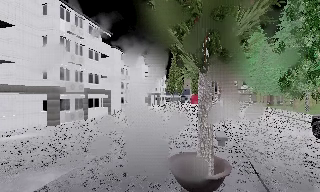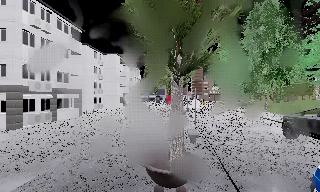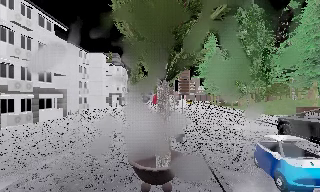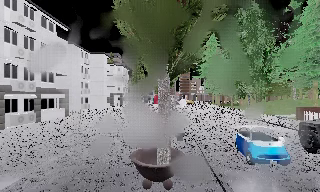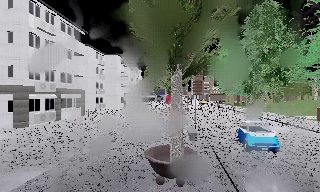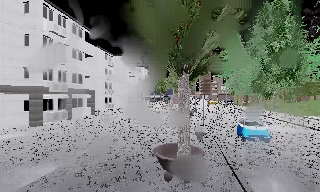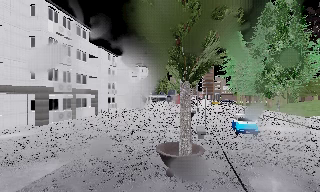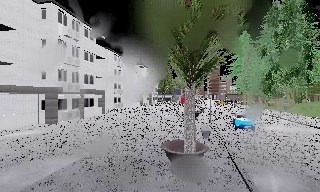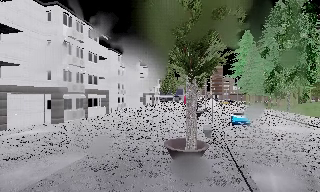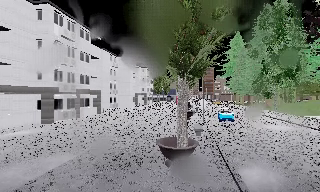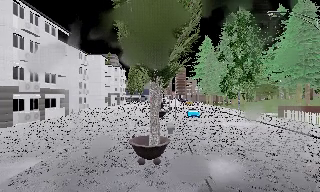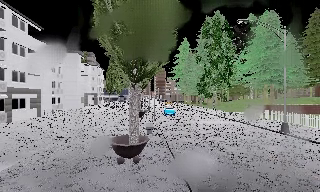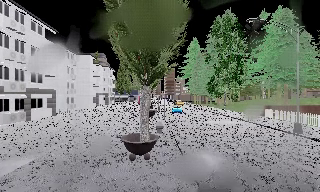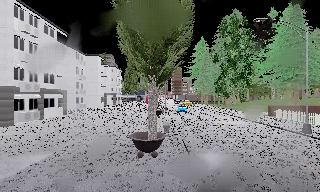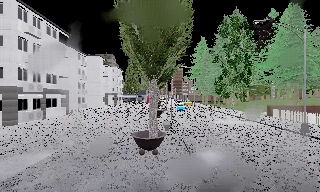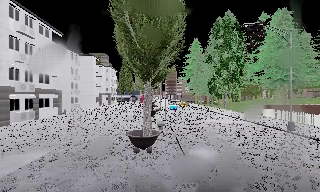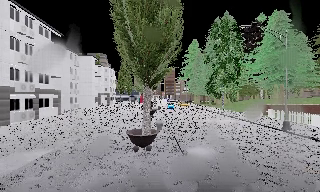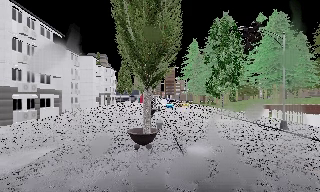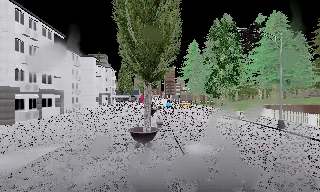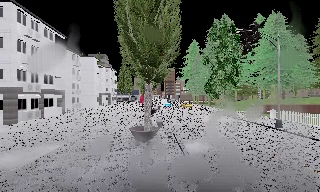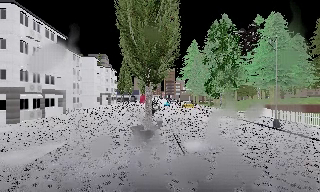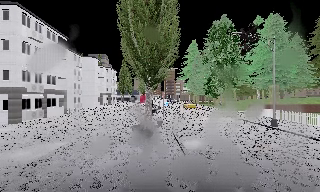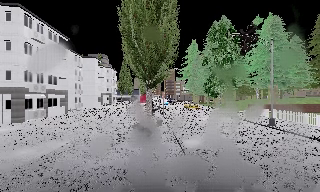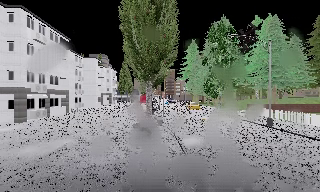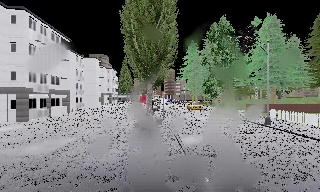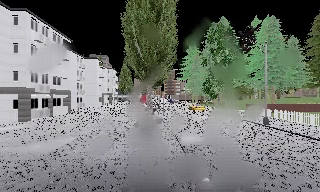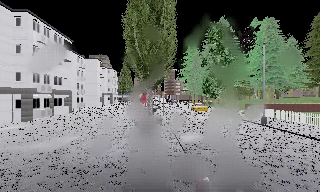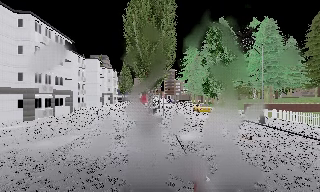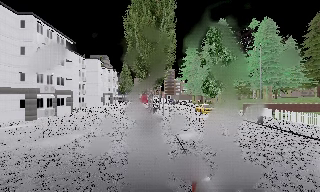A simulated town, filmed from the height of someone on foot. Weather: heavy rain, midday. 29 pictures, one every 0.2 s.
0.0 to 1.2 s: The camera travels backward, about 1 m, so what stands in front gets smaller.
1.2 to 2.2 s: The camera pans to its right, which is clockwise from overhead, by about 15 degrees. It travels backward, about 1 m, so what stands in front gets smaller.
2.2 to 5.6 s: The camera travels backward, about 4.5 m, so what stands in front gets smaller.
The film runs backward here.
